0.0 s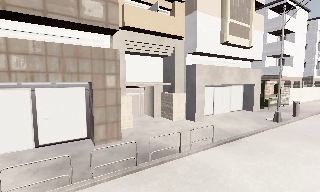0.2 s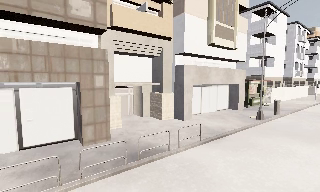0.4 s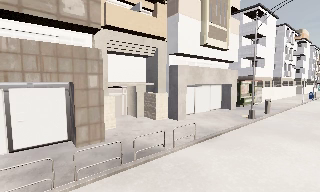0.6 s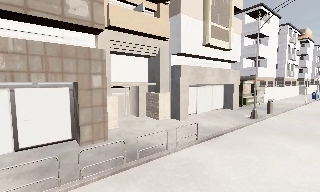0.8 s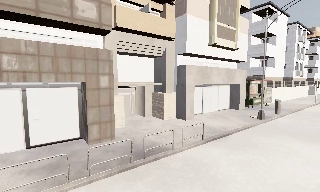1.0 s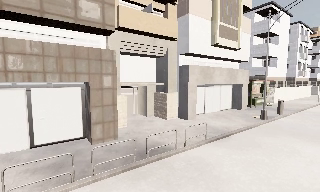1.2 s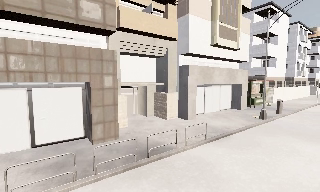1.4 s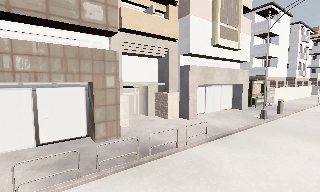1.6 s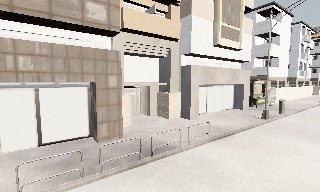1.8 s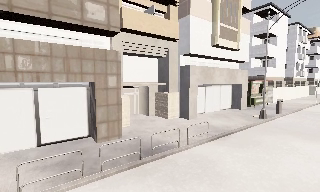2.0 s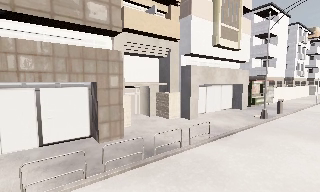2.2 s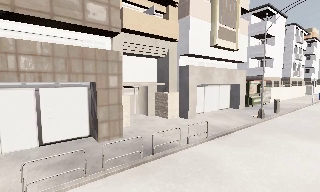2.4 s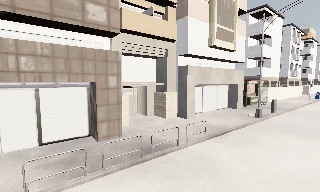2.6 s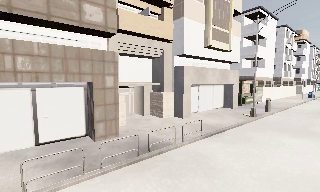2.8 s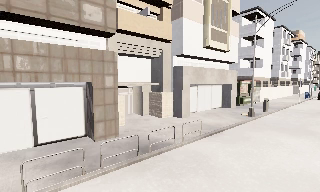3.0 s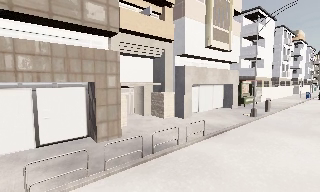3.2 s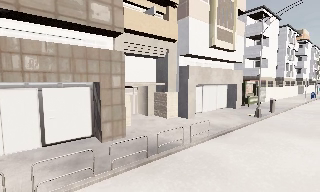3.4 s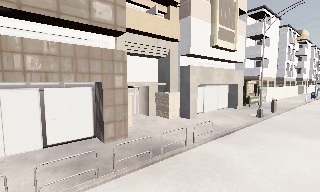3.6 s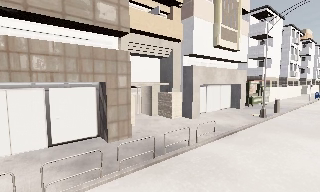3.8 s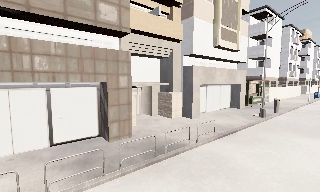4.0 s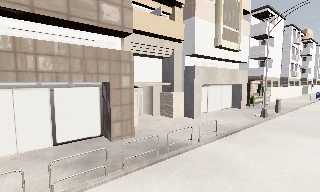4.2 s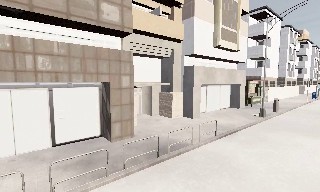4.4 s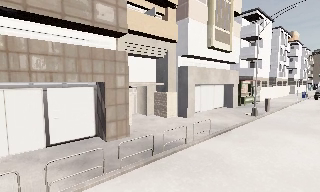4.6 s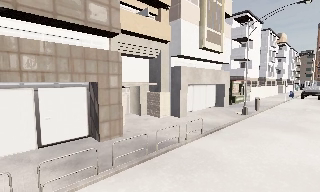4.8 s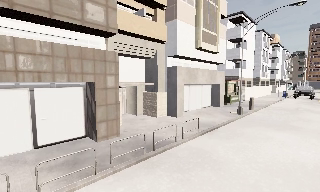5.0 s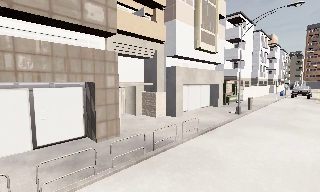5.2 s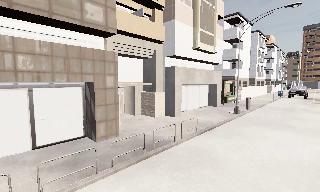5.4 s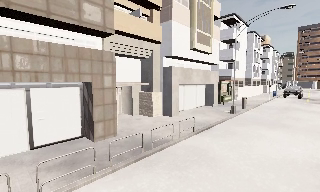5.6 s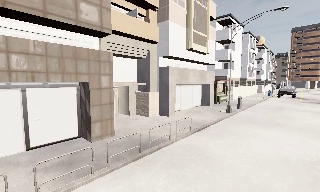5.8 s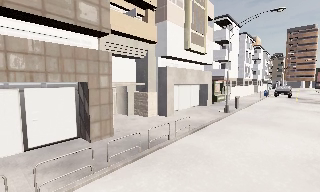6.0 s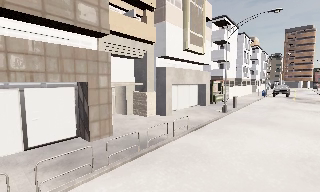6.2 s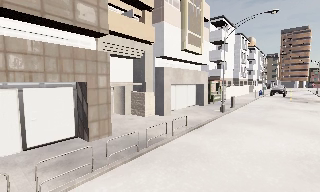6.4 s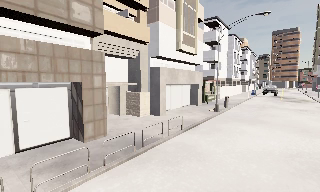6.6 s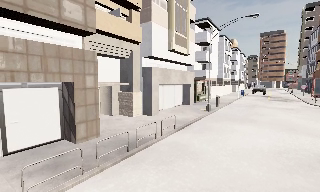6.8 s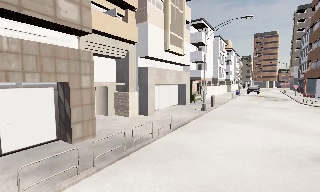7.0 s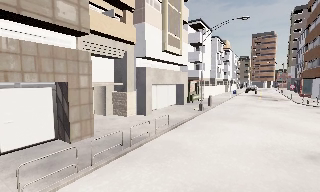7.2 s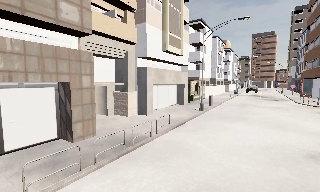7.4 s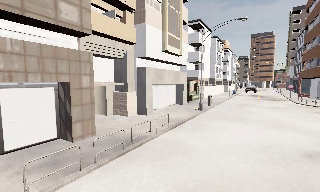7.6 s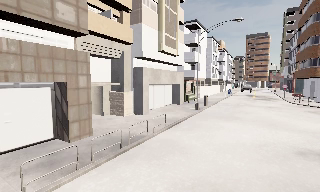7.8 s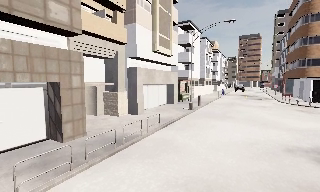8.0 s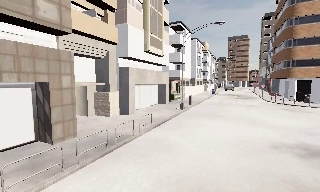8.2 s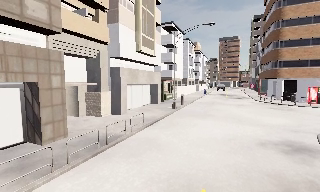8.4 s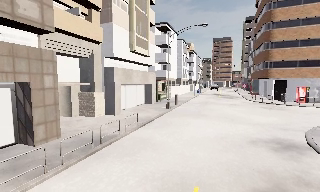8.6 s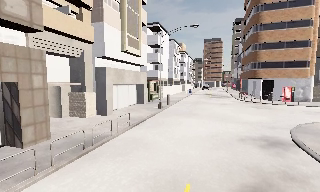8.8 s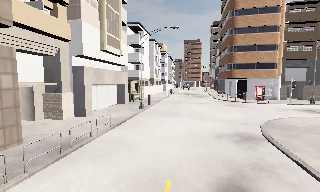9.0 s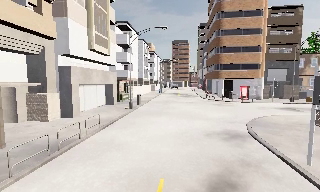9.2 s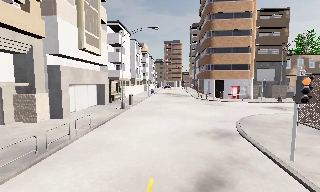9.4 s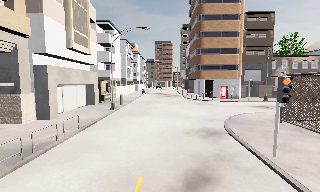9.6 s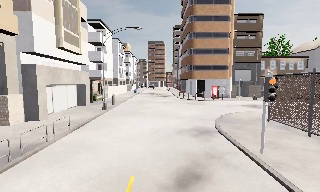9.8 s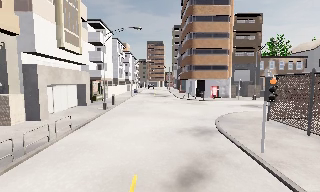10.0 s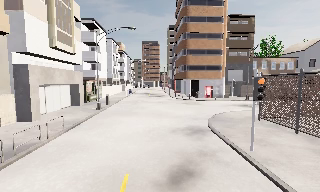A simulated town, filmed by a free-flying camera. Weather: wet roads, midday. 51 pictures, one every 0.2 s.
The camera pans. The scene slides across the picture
to the left.
The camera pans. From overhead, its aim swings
clockwise.
0.0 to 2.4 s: The camera travels backward and to its left, about 1 m, so what stands in front gets smaller.
2.4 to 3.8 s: The camera travels to its left, about 0.5 m, so close, fixed things drift to the right.
3.8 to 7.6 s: The scene slides to the left, as the camera pans about 20 degrees to its right. It travels backward and to its left, about 1 m, so what stands in front gets smaller.
7.6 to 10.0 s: The camera pans to its right, which is clockwise from overhead, by about 35 degrees. It travels backward, about 1 m.
The film runs backward here.
